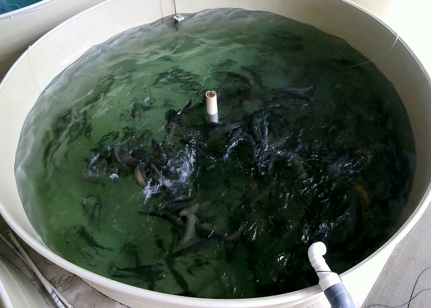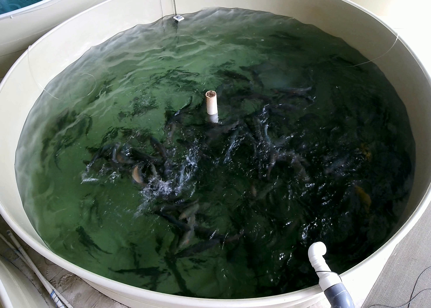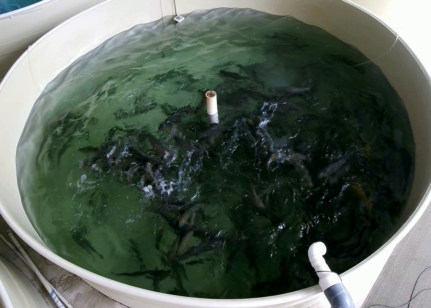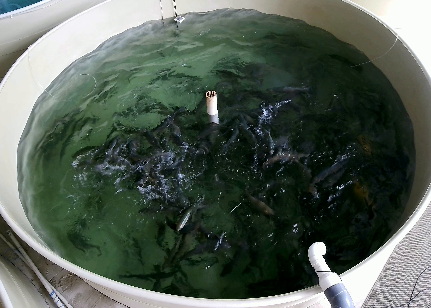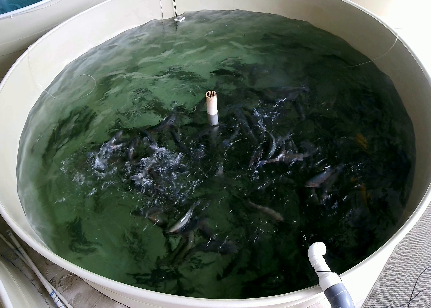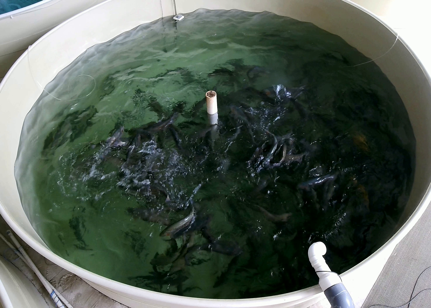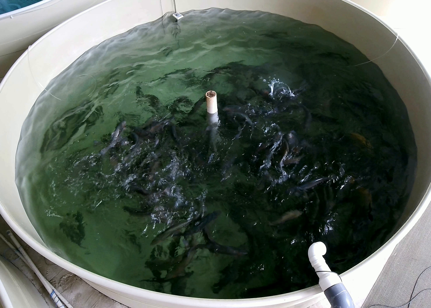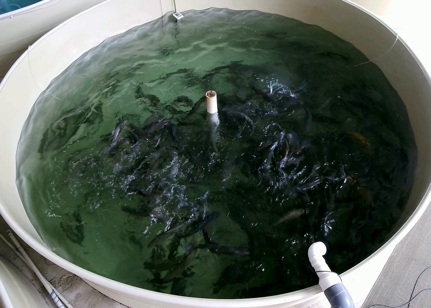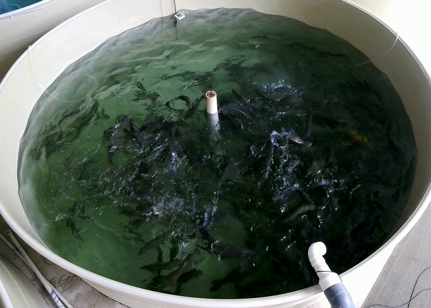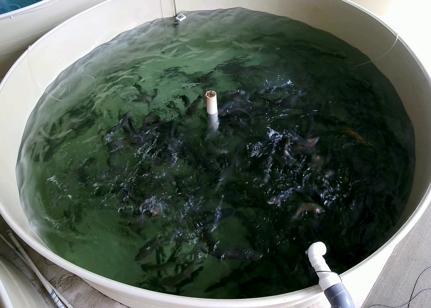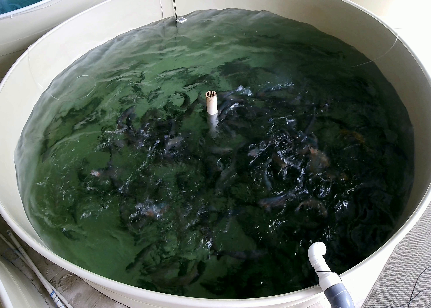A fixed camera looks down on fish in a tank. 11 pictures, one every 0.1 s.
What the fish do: Strong feeding.
